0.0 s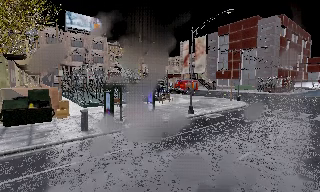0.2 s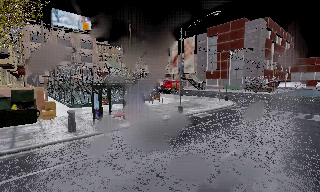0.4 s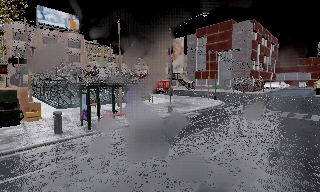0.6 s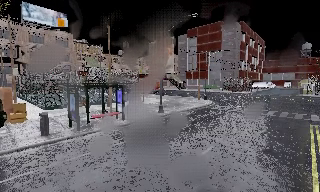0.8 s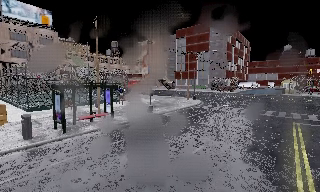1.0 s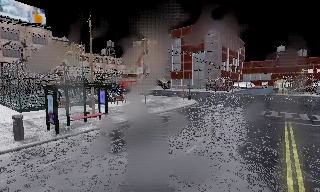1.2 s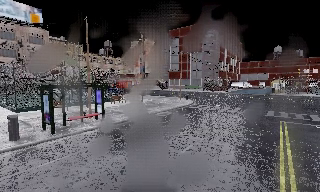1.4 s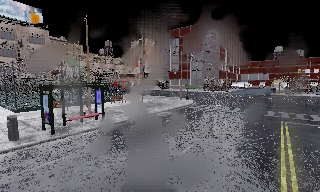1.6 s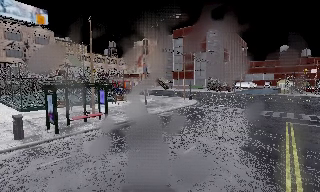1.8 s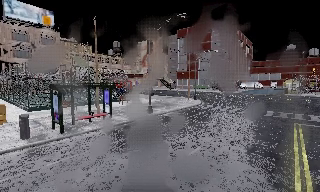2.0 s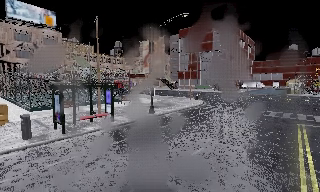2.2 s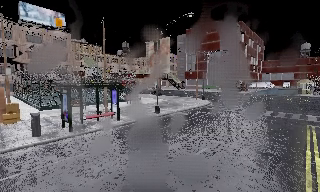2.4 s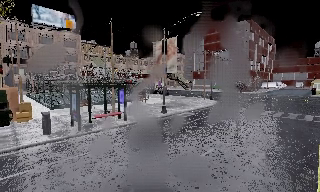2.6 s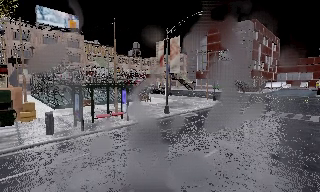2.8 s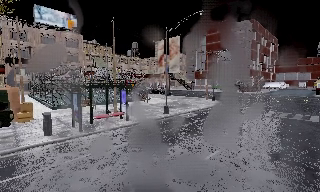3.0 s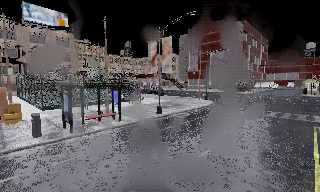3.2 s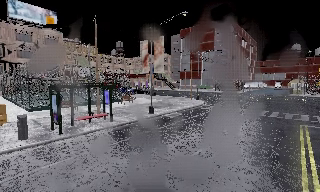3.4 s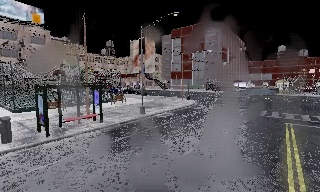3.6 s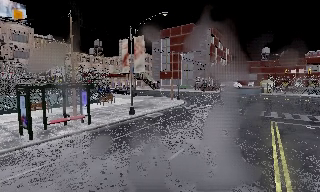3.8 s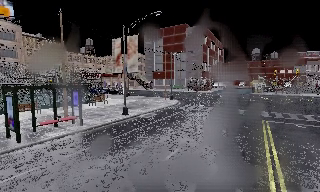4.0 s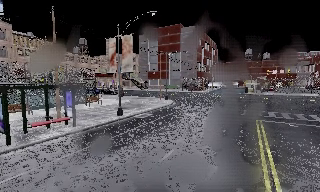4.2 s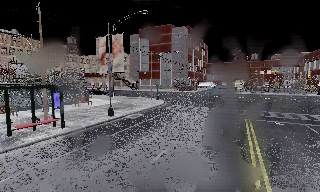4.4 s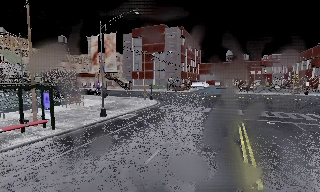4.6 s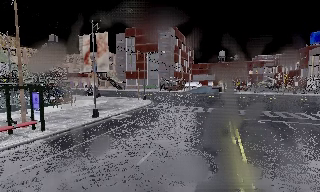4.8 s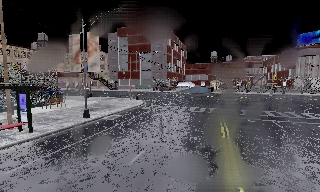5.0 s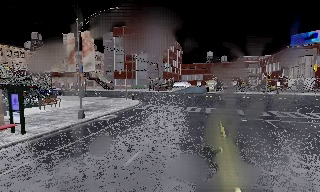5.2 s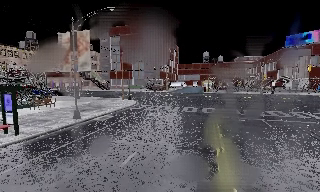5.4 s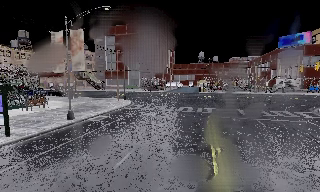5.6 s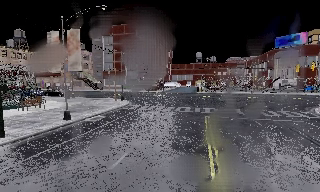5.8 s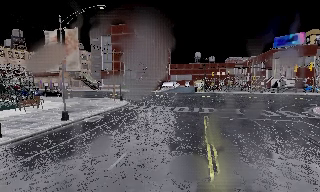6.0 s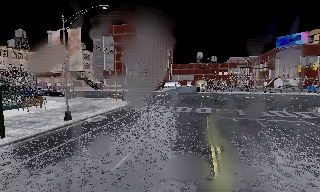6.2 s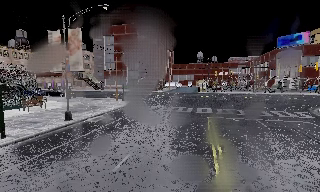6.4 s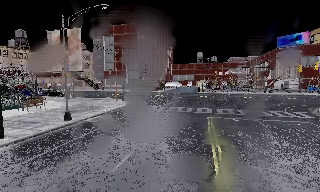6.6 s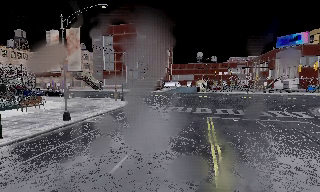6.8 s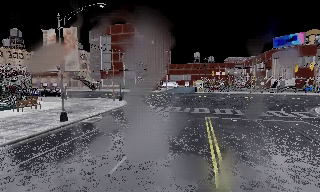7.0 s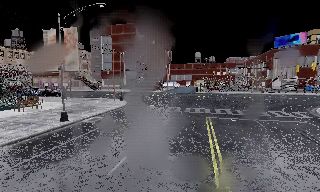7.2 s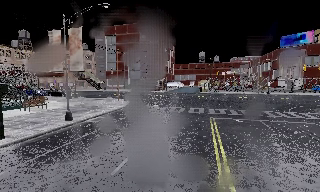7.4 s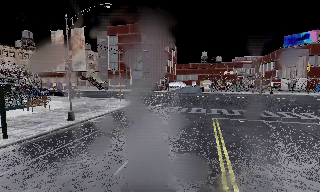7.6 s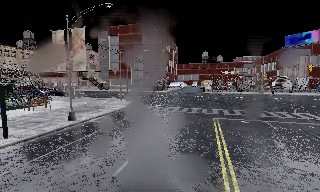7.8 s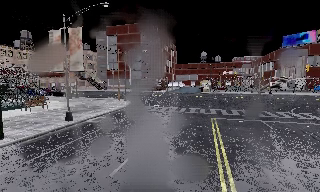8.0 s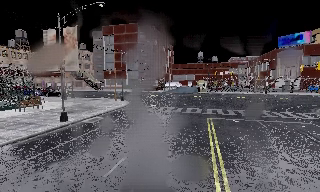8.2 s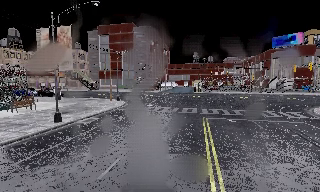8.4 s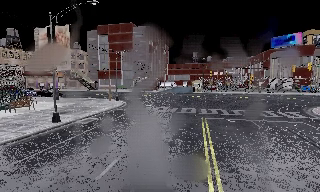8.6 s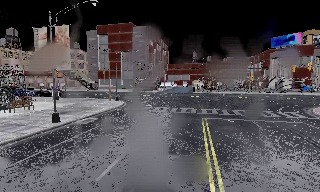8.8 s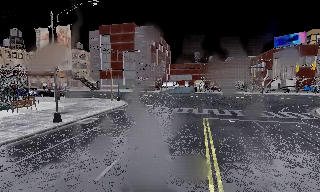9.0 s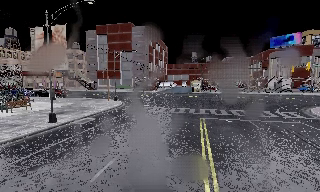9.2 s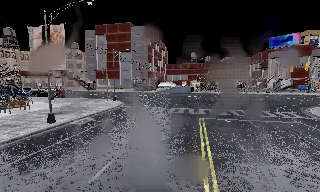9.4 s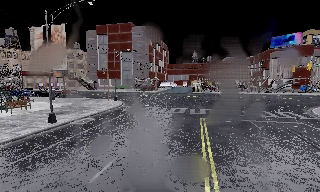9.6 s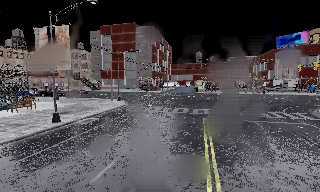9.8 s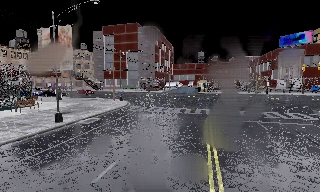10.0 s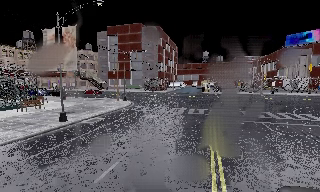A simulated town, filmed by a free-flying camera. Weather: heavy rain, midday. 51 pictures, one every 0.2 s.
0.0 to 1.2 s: The camera swings to its right by about 15 degrees, and the scene slides to the left.
1.2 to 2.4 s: The camera shifts only a little, or ends up much as it began.
2.4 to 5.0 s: The camera swings to its right by about 30 degrees, and the scene slides to the left. It travels forward, about 0.5 m, so what stands in front looms larger.
5.0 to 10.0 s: The camera travels forward and to its right, about 1 m, so what stands in front looms larger.
The film runs forward here.
